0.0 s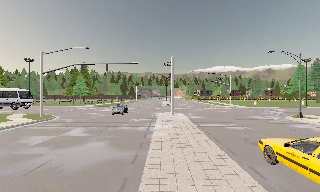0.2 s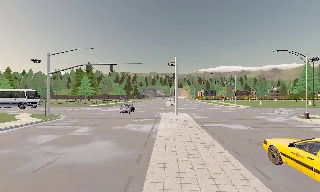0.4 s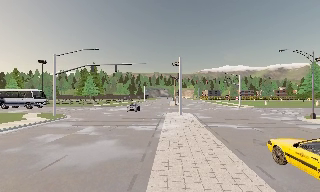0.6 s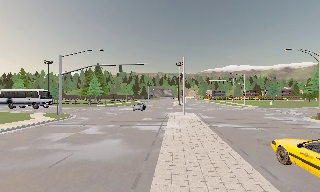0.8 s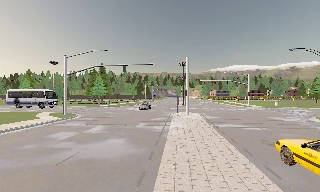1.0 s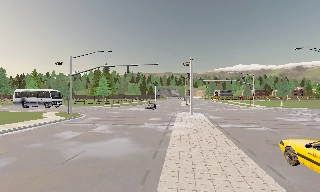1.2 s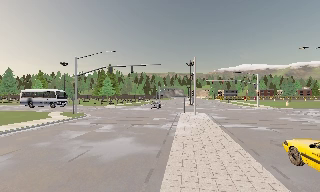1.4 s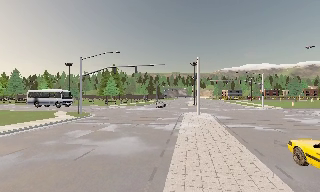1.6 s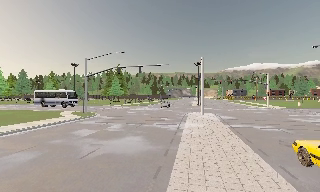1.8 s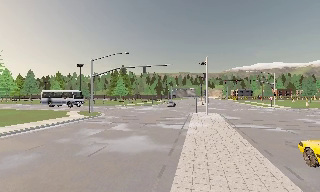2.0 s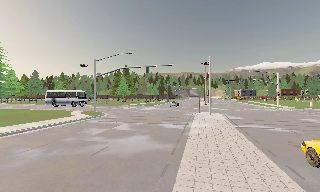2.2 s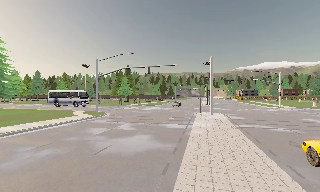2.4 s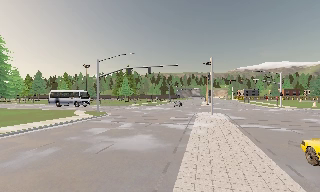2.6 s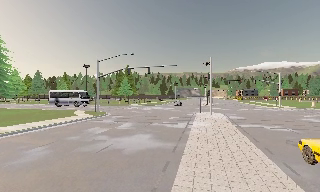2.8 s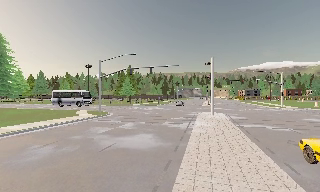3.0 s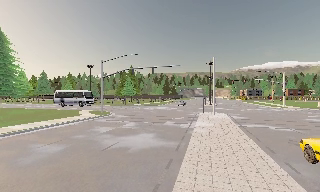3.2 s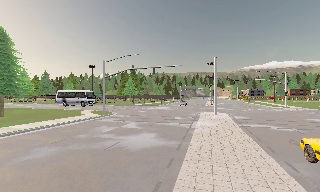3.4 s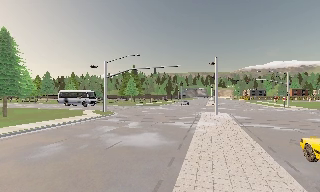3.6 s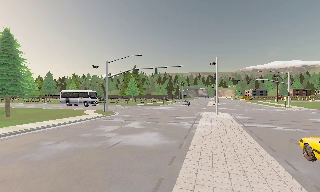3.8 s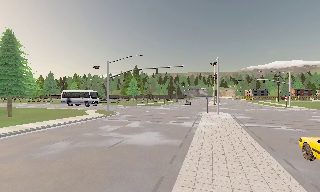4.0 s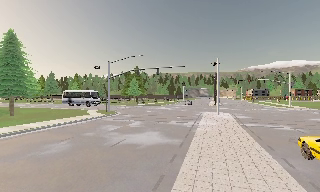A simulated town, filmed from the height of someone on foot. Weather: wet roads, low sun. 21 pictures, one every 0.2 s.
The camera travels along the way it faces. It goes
backward.
0.0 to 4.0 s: The scene slides to the right, as the camera pans about 15 degrees to its left. It travels backward, about 2 m, so what stands in front gets smaller.
The film runs backward here.
